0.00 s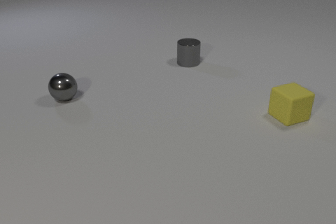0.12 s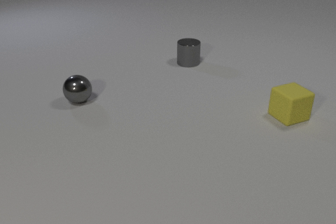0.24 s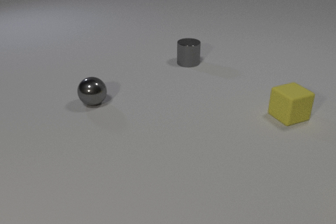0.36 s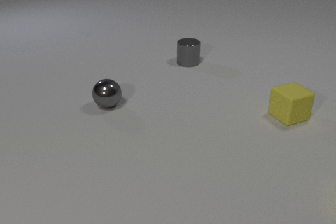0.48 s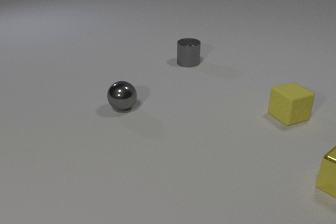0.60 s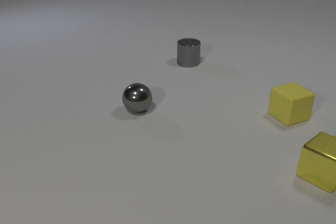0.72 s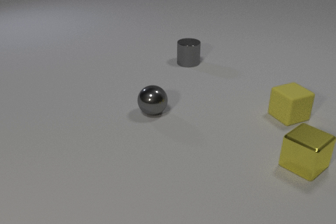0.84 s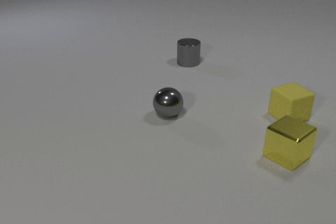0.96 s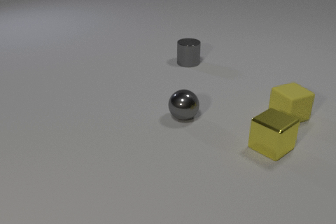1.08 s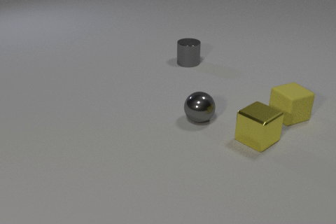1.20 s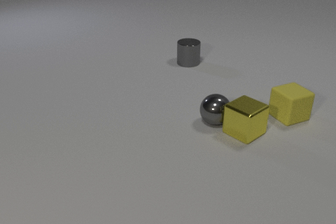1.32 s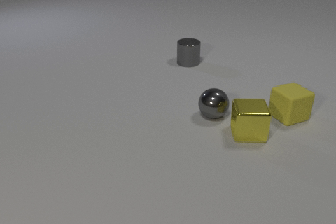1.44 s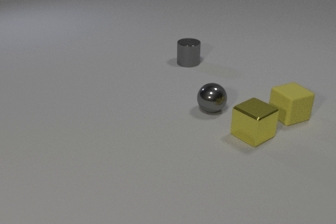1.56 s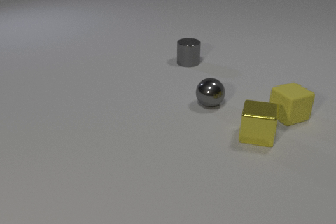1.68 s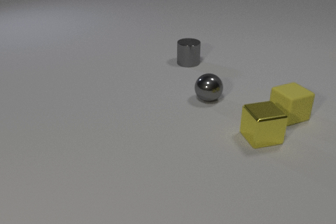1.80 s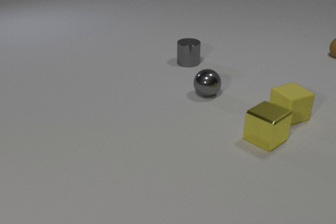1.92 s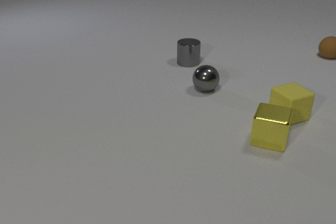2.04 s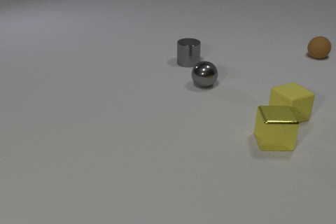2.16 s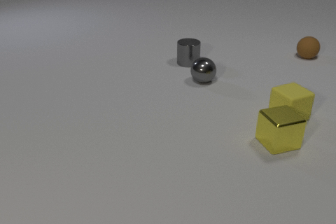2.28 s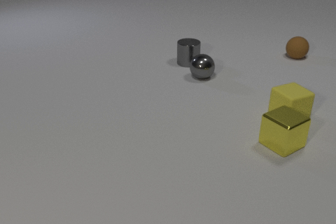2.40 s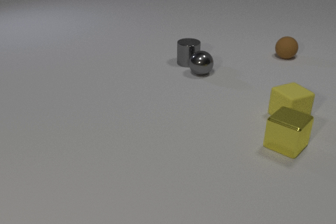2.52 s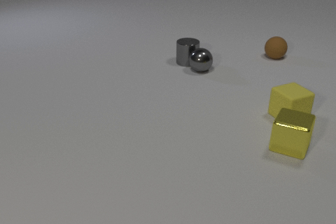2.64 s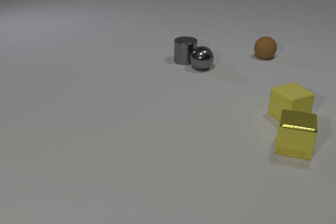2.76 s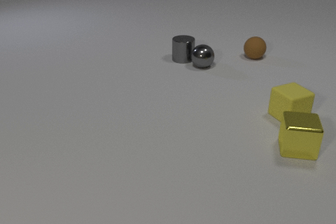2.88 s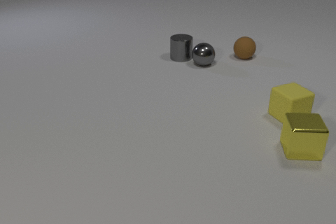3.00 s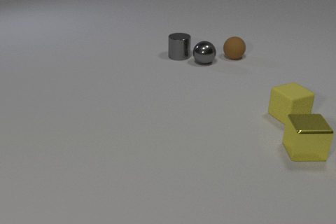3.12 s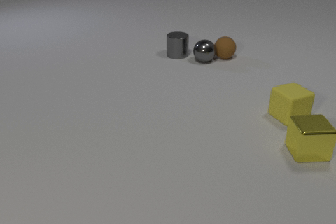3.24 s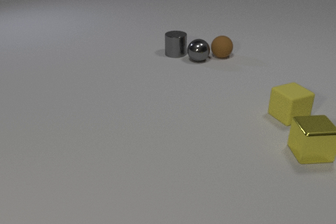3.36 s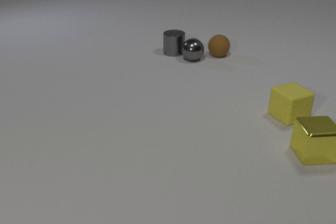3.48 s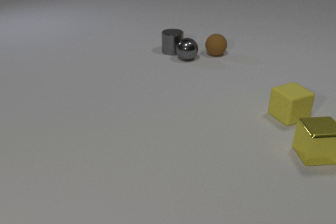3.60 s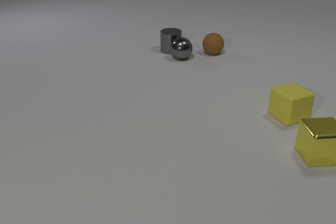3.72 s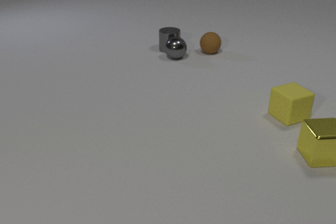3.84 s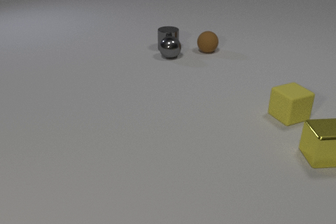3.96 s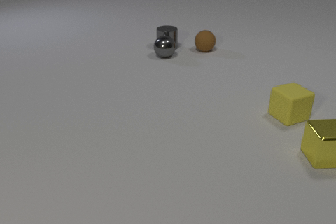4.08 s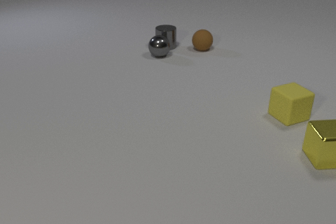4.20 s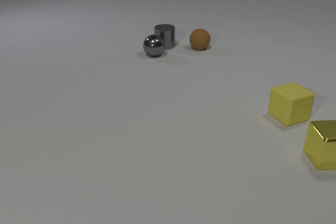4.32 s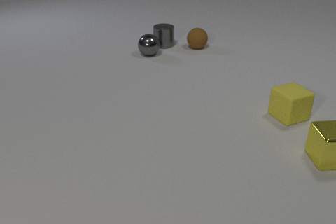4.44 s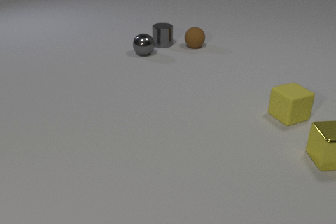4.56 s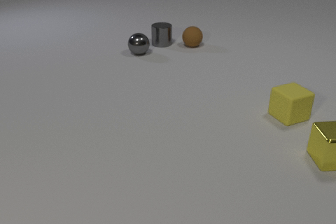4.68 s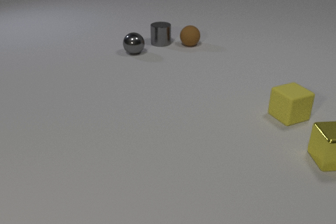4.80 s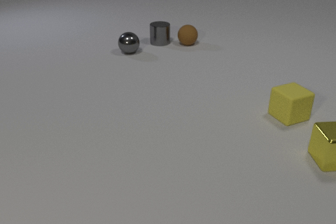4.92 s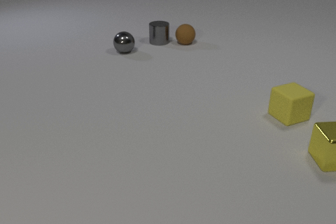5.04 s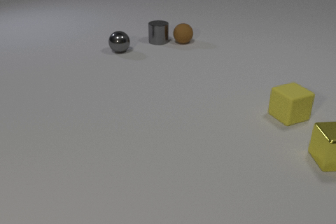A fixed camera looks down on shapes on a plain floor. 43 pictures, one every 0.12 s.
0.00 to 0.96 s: The yellow metal cube comes in at the right edge, slides to the left and away from the camera. The gray metal sphere rolls to the right and toward the camera.
0.96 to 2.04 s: The yellow metal cube slides away from the camera. The gray metal sphere rolls away from the camera. The brown rubber sphere comes in at the right edge, rolls to the left and toward the camera. The yellow metal cube and the gray metal sphere collide.
2.04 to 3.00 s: The yellow metal cube slides to the right. The gray metal sphere rolls away from the camera. The gray metal cylinder slides away from the camera and to the left. The brown rubber sphere rolls to the left. The gray metal sphere and the gray metal cylinder collide.
3.00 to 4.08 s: The yellow metal cube slides to the right. The gray metal sphere rolls to the left. The gray metal cylinder slides away from the camera and to the left. The brown rubber sphere rolls to the left and away from the camera. The gray metal sphere and the brown rubber sphere collide.
4.08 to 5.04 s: The gray metal sphere rolls to the left. The gray metal cylinder slides away from the camera and to the left. The brown rubber sphere rolls to the left and away from the camera.
What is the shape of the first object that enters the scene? cube.
How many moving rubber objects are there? 1.
Are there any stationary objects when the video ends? yes.
